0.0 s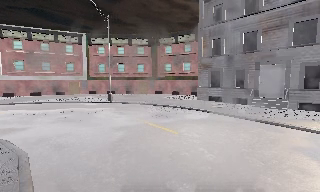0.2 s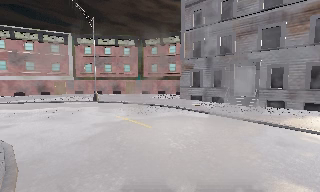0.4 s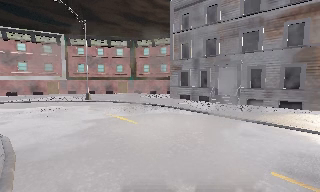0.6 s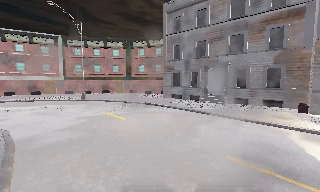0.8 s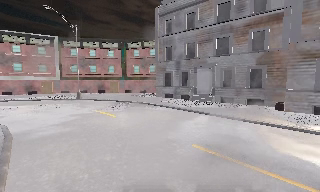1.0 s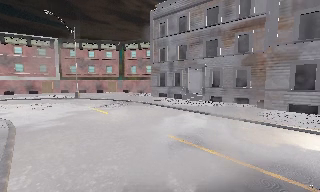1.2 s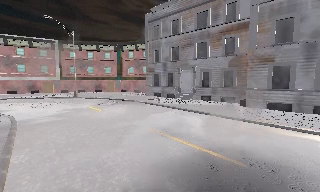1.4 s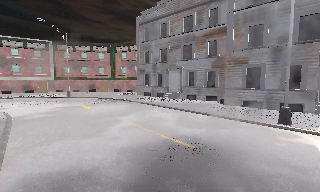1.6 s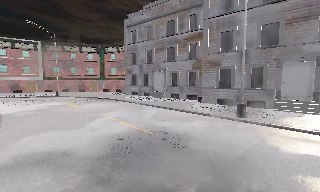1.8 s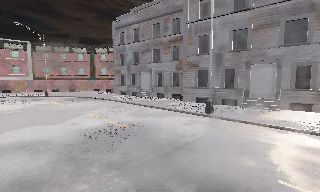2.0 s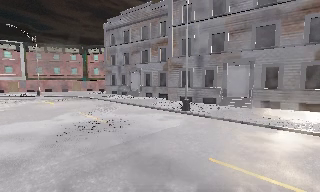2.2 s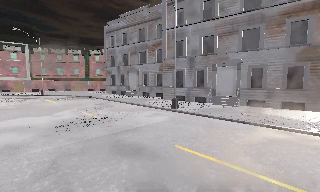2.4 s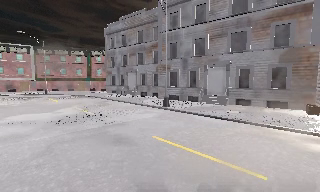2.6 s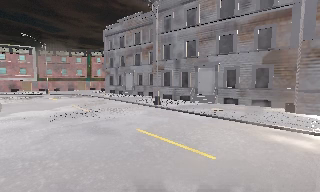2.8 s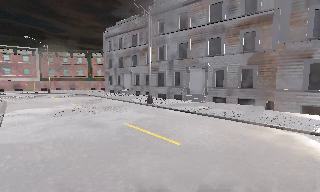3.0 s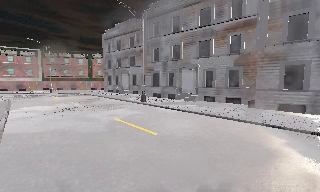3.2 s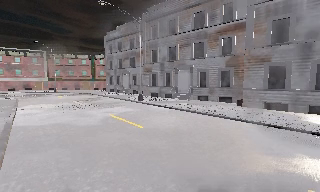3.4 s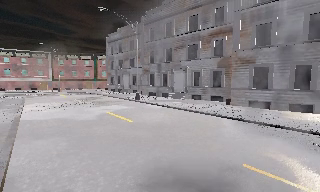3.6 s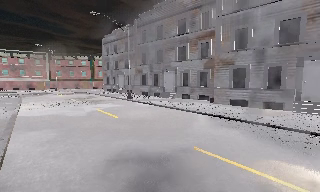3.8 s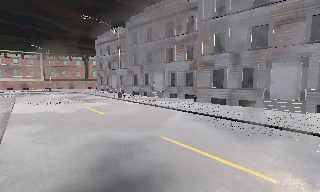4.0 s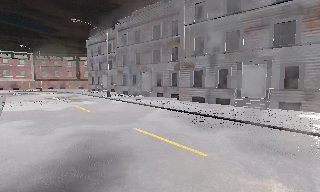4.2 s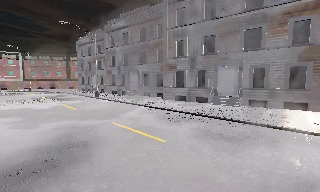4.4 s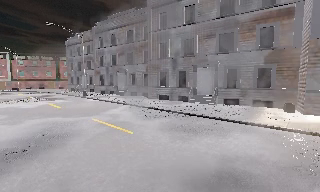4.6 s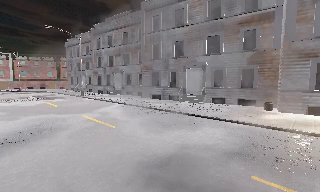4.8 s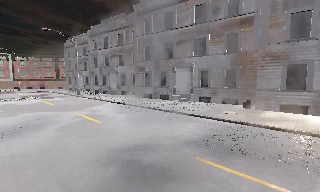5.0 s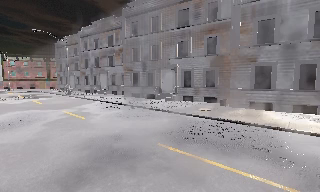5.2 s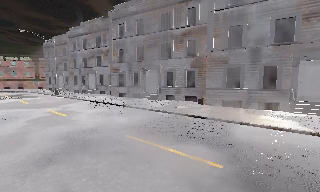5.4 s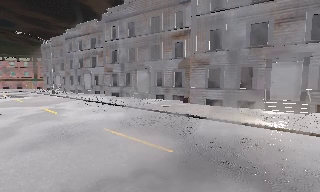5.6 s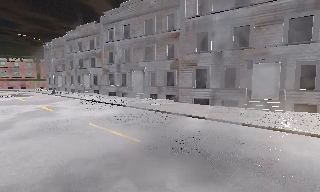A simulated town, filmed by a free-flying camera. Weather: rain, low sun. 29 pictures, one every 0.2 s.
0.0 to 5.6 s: The camera swings to its right by about 15 degrees, and the scene slides to the left. It travels backward and to its right, about 35 m, so what stands in front gets smaller.
The film runs forward here.
